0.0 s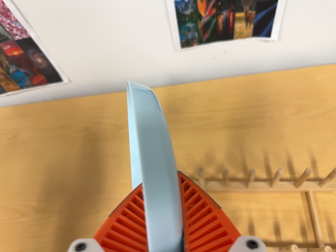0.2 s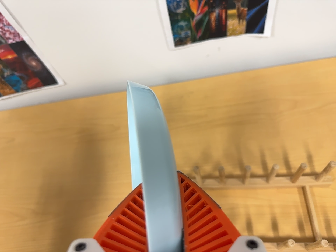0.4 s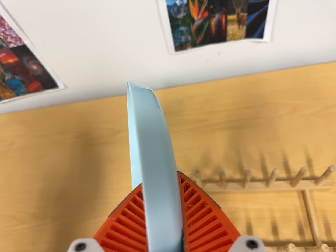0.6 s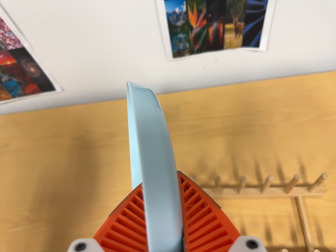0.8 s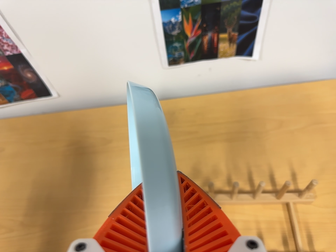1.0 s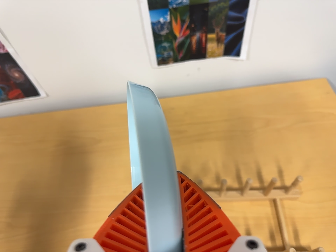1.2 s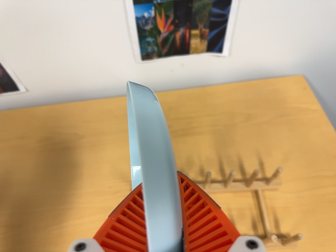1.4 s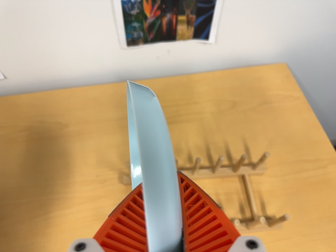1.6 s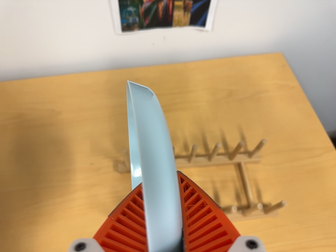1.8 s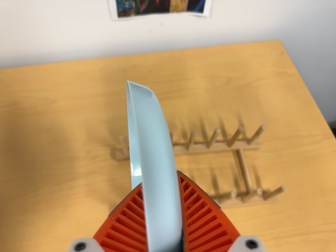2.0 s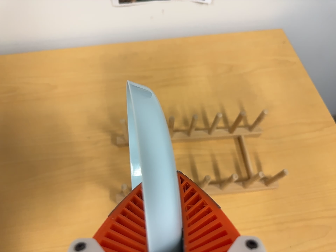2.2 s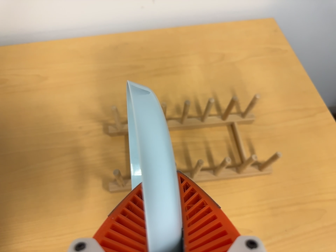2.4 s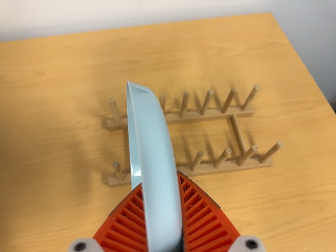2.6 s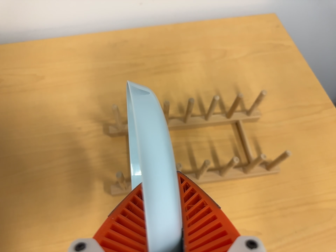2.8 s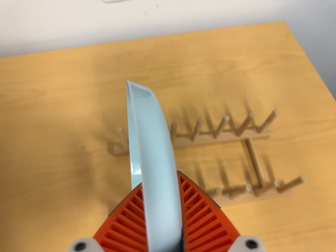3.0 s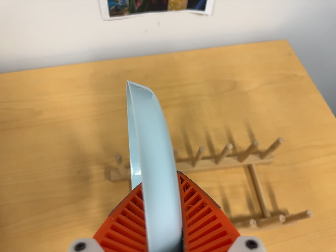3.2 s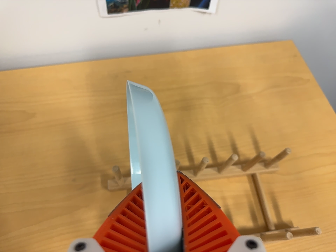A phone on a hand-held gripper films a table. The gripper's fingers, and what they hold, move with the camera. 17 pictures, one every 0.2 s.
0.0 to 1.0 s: The camera shifts only a little, or ends up much as it began.
1.0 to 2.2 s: The camera swings to its right by about 10 degrees, and the scene slides to the left. It travels toward the bottom of its view, about 9 cm, so close, fixed things drift upward.
2.2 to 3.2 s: The camera travels toward the top of its view and forward, about 12 cm, so close, fixed things drift downward.
The film runs forward here.
